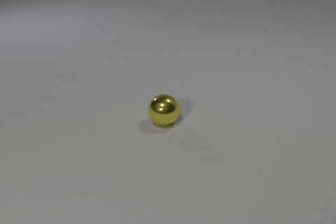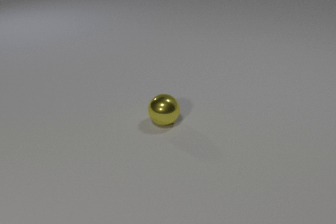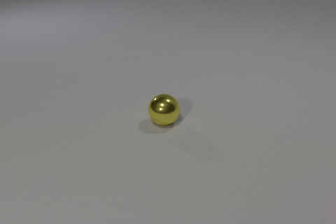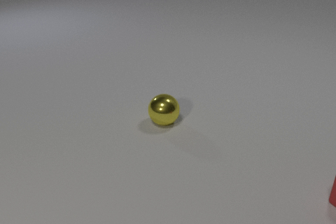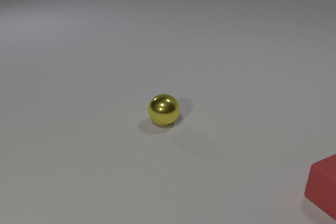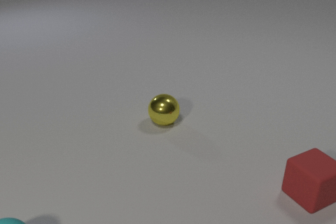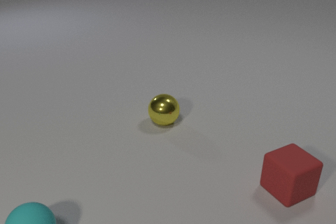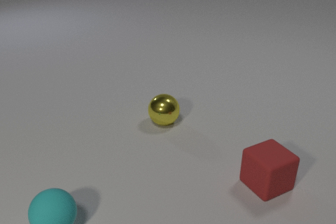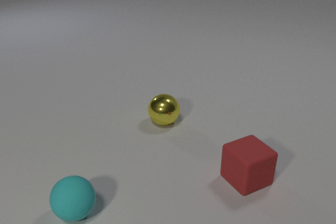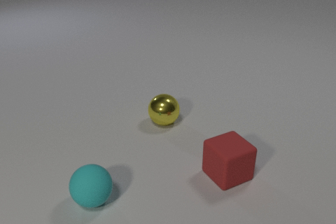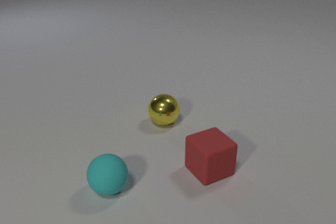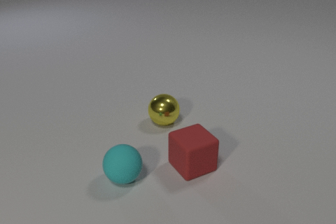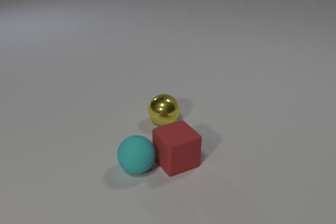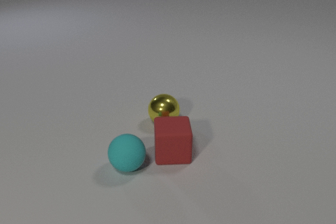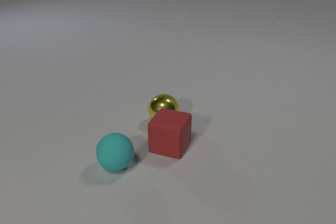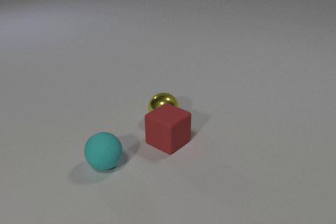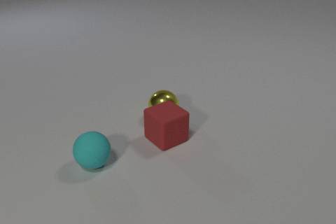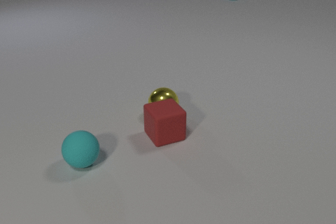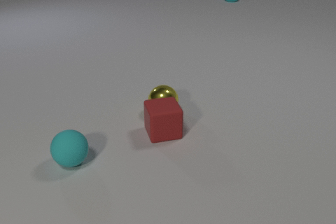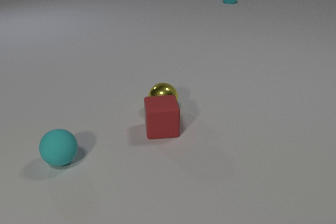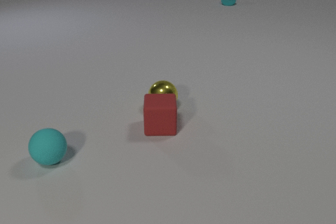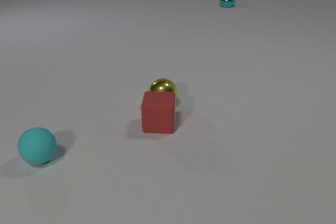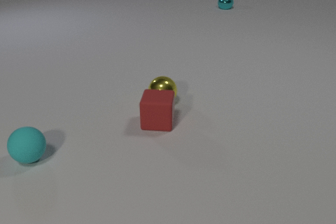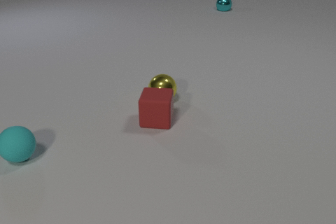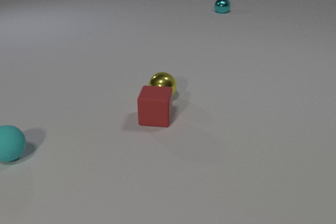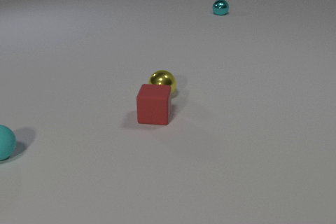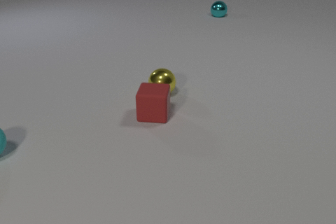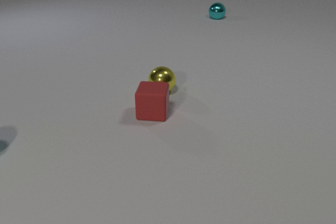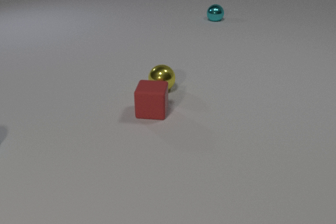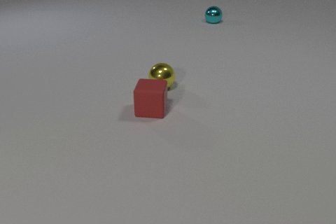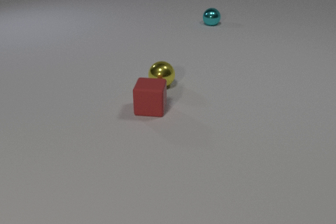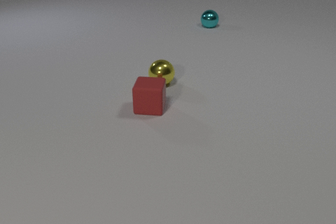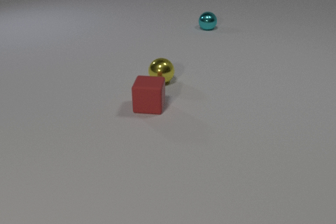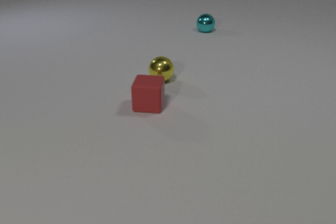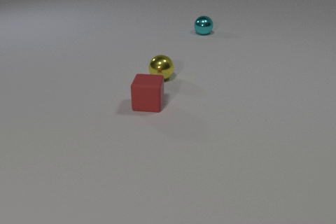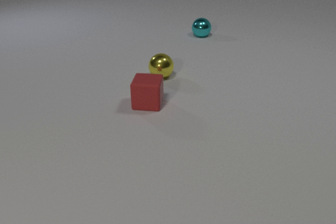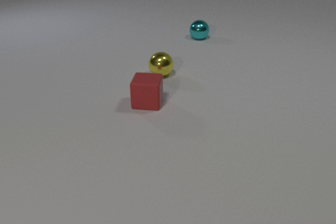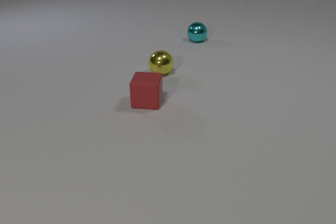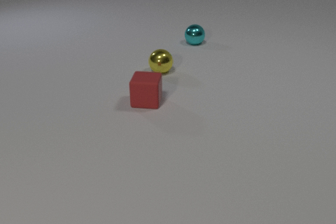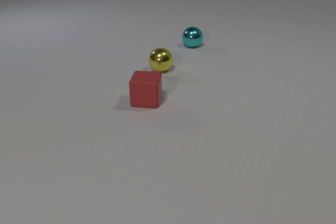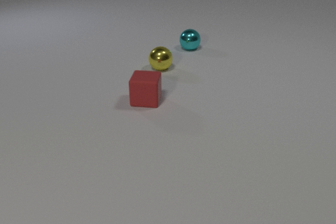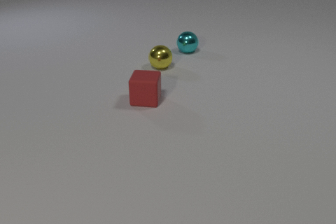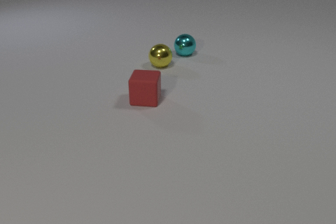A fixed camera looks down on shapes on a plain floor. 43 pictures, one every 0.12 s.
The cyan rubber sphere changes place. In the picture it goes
away from the camera.
The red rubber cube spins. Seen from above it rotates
clockwise.
0.00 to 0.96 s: The red rubber cube comes in at the right edge, slides to the left. The cyan rubber sphere comes in at the bottom edge, rolls to the right and away from the camera.
0.96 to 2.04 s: The red rubber cube slides to the left and away from the camera, spins so that its near face slides to the left, clockwise seen from above. The cyan rubber sphere rolls away from the camera. The yellow metal sphere rolls away from the camera. The cyan metal sphere comes in at the top edge, rolls toward the camera. The red rubber cube and the cyan rubber sphere collide. The red rubber cube and the yellow metal sphere collide.
2.04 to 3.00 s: The red rubber cube slides away from the camera, spins so that its near face slides to the left, clockwise seen from above. The cyan rubber sphere rolls to the left and away from the camera. The yellow metal sphere rolls away from the camera. The cyan metal sphere rolls toward the camera.
3.00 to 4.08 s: The red rubber cube slides away from the camera. The cyan rubber sphere rolls to the left and away from the camera, leaves at the left edge. The yellow metal sphere rolls away from the camera. The cyan metal sphere rolls toward the camera.
4.08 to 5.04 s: The red rubber cube slides away from the camera. The yellow metal sphere rolls away from the camera. The cyan metal sphere rolls toward the camera.
Are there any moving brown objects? no.
How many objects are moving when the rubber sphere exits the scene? 3.
Are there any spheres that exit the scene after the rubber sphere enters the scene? yes.
